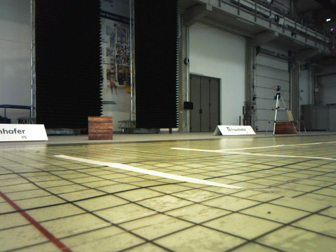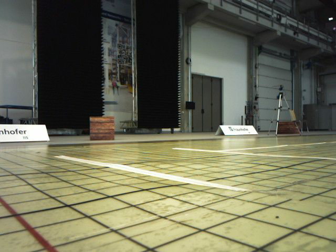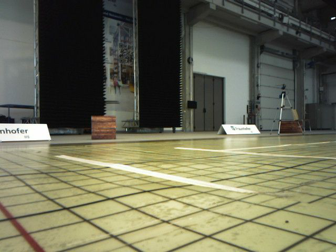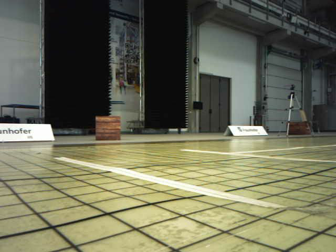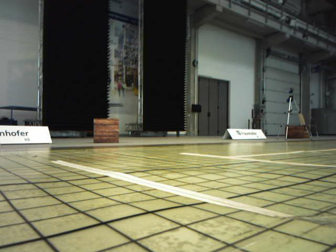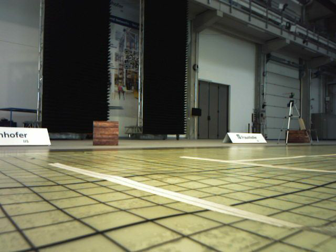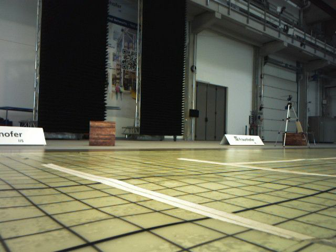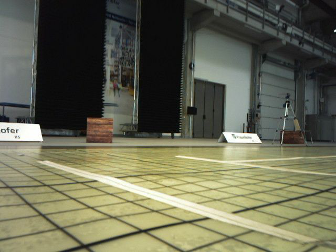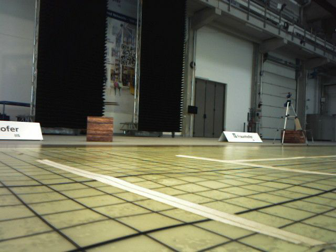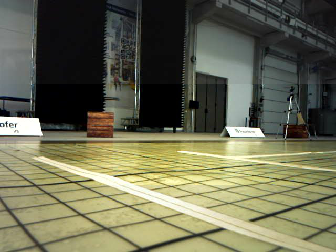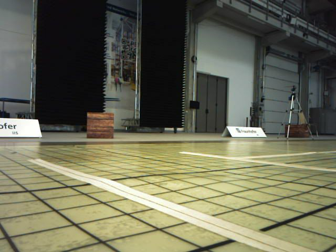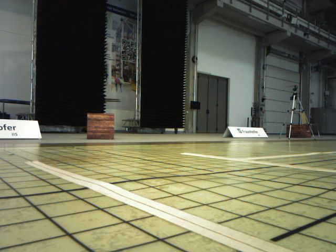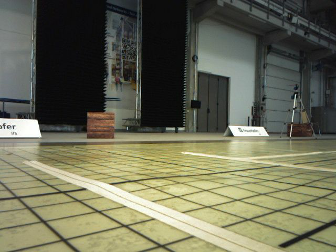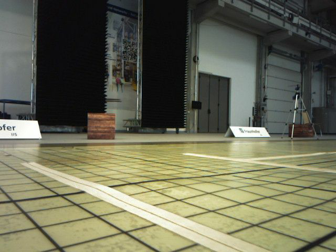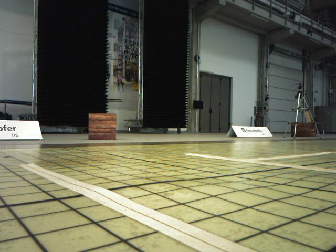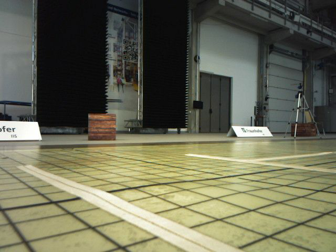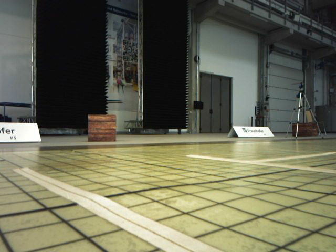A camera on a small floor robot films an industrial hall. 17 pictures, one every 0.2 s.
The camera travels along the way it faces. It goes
forward.
0.0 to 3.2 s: The camera travels forward, about 0.6 m, so what stands in front looms larger.
The film runs forward here.
